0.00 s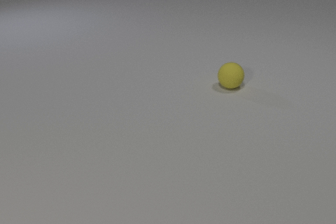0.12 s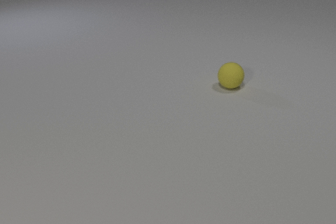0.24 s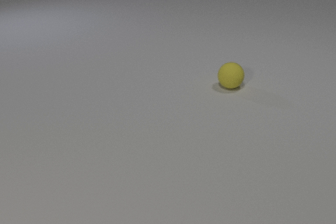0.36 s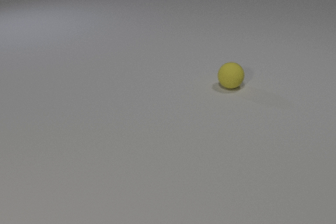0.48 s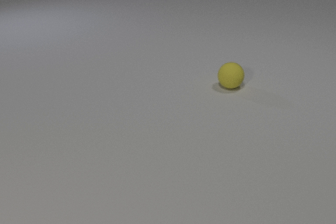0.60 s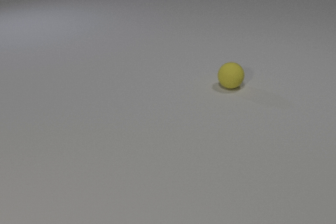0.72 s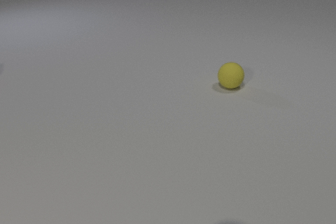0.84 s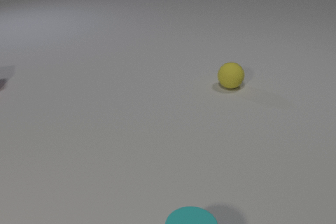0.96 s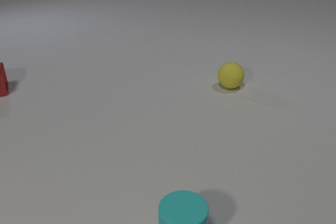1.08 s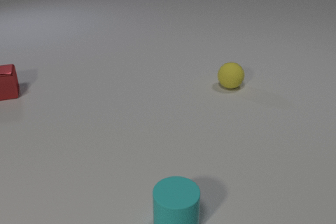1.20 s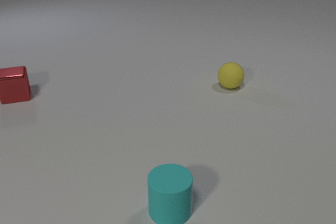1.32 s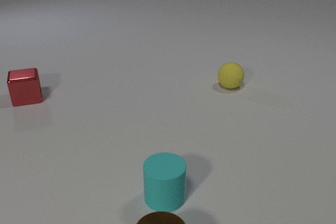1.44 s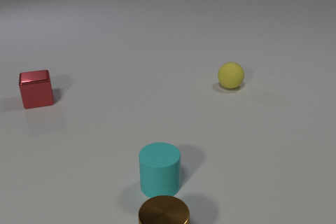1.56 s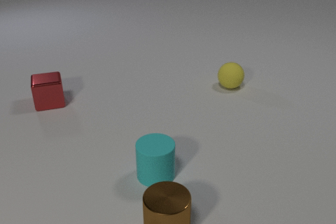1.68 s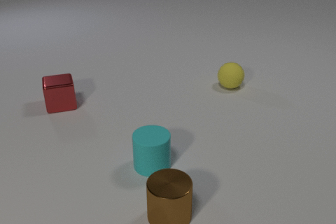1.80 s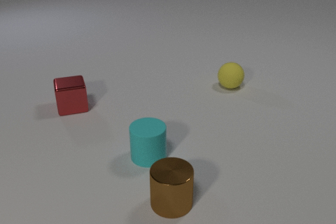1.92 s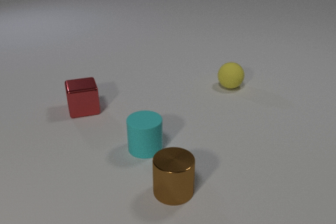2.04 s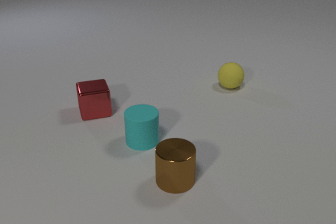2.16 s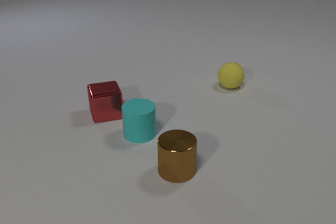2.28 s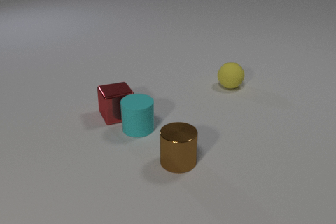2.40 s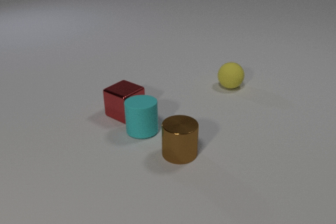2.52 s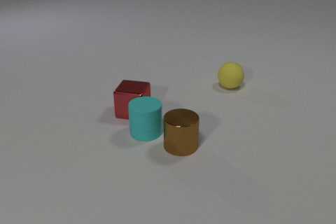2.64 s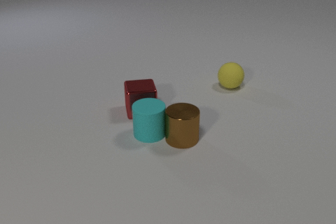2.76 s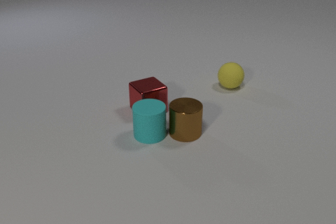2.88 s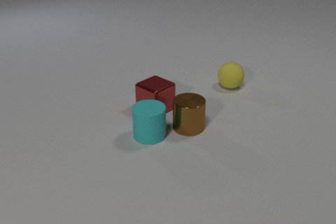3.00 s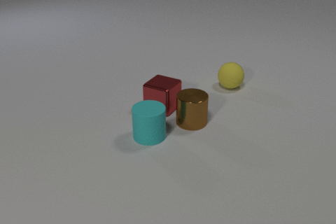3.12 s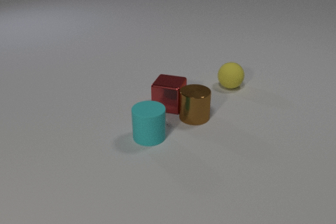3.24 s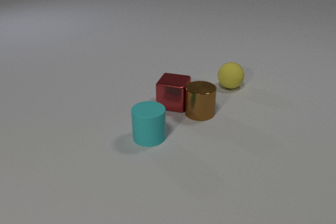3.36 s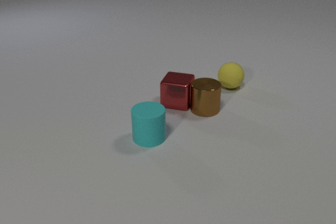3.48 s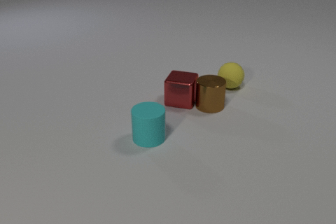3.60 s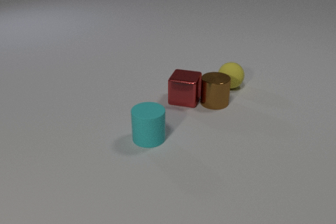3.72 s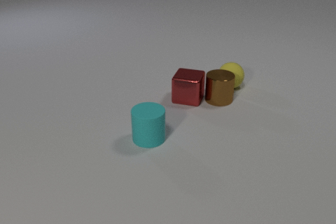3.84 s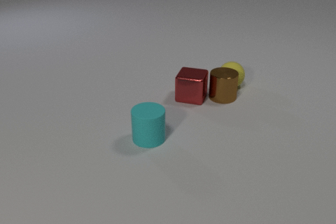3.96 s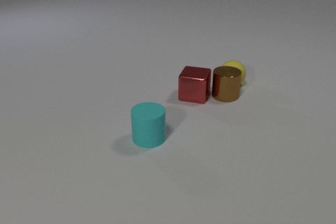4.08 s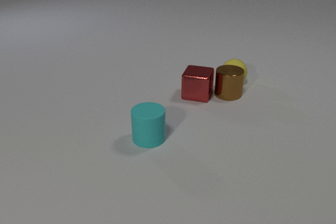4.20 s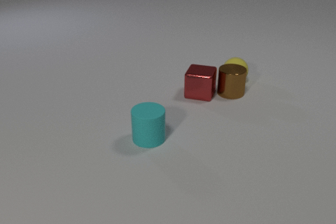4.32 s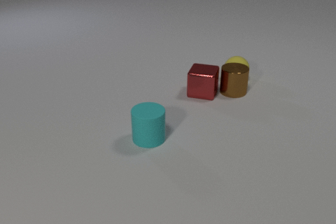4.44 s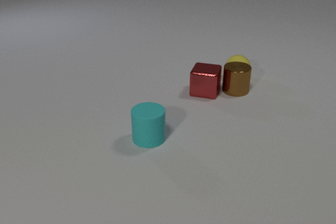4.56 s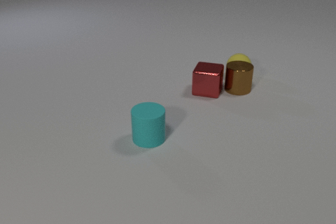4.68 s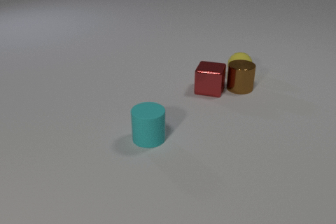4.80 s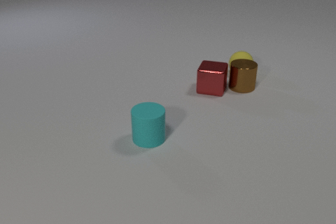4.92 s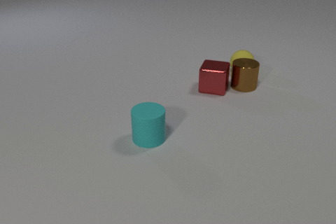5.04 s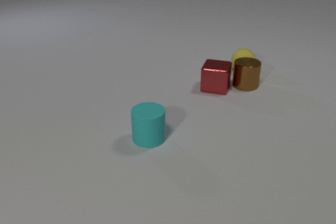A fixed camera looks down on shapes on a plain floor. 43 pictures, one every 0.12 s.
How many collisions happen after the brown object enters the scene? 4.
How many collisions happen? 4.
How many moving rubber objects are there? 2.
0.00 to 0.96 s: The cyan rubber cylinder comes in at the bottom edge, slides away from the camera. The red metal cube comes in at the left edge, slides to the right and toward the camera.
0.96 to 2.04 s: The cyan rubber cylinder slides away from the camera. The red metal cube slides to the right and toward the camera. The brown metal cylinder comes in at the bottom edge, slides away from the camera.
2.04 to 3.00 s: The cyan rubber cylinder slides away from the camera and to the right. The red metal cube slides to the right, spins counterclockwise seen from above by about 135 degrees, its near face sliding to the right. The brown metal cylinder slides away from the camera. The cyan rubber cylinder and the red metal cube collide. The cyan rubber cylinder and the brown metal cylinder collide.
3.00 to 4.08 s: The red metal cube slides to the right and away from the camera. The brown metal cylinder slides away from the camera and to the right. The yellow rubber sphere rolls away from the camera. The red metal cube and the brown metal cylinder collide. The brown metal cylinder and the yellow rubber sphere collide.
4.08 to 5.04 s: The red metal cube slides to the right and away from the camera. The brown metal cylinder slides away from the camera and to the right. The yellow rubber sphere rolls away from the camera.
